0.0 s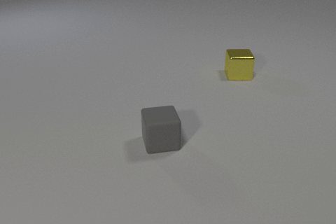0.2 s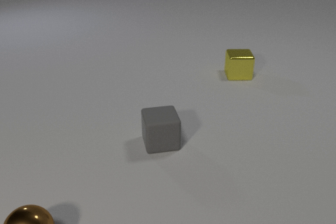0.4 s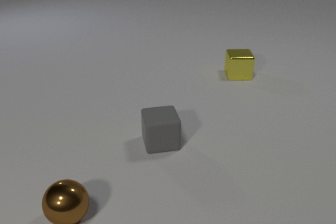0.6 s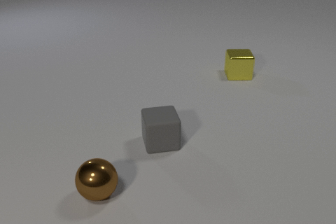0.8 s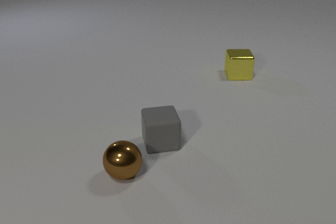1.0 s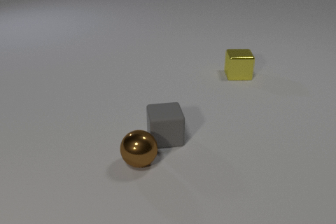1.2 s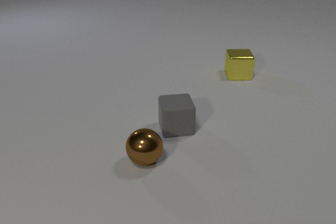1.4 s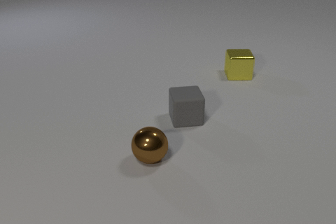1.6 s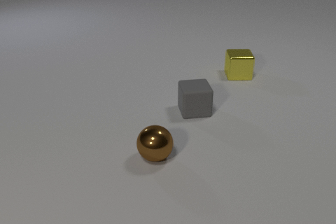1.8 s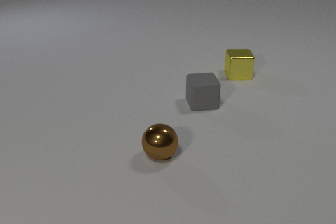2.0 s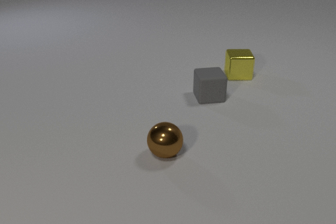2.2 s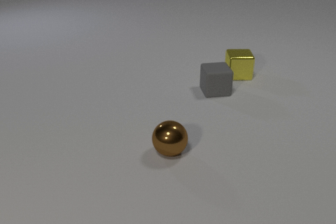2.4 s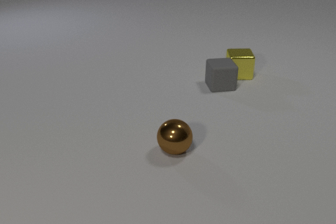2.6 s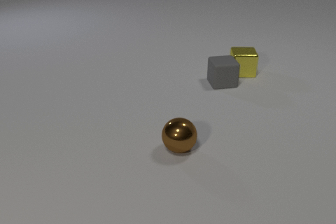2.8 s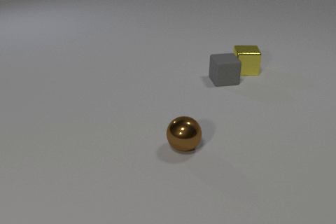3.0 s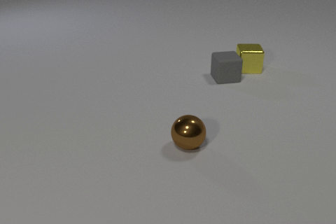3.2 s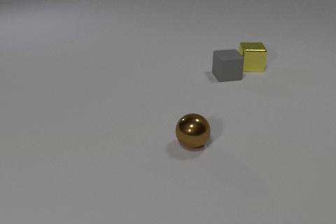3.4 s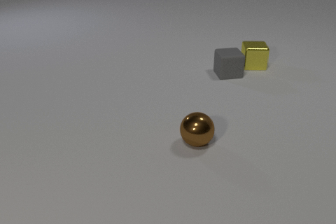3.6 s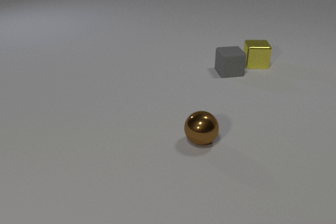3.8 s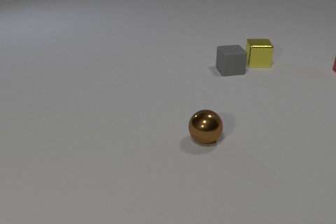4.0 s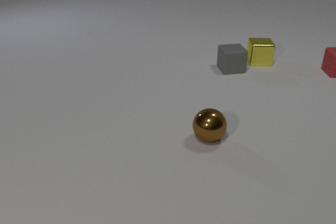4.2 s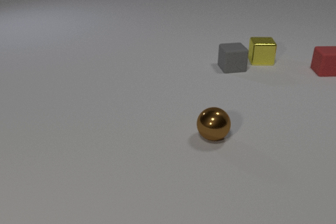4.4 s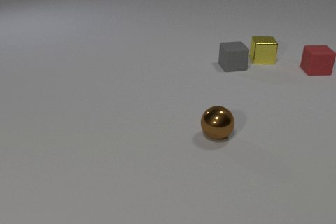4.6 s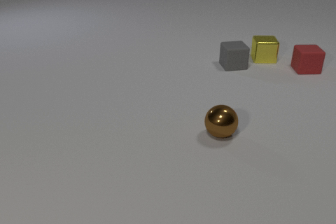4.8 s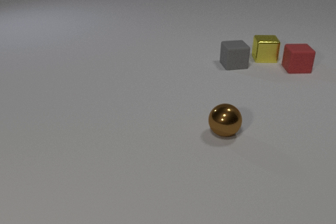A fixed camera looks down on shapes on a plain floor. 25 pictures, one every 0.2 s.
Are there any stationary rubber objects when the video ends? no.
What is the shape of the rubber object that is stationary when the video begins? cube.
What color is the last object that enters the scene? red.
0.0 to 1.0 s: The brown metal sphere comes in at the bottom edge, rolls to the right and away from the camera. The gray rubber cube slides away from the camera. The brown metal sphere and the gray rubber cube collide.
1.0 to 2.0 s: The brown metal sphere rolls to the right and away from the camera. The gray rubber cube slides away from the camera and to the right.
2.0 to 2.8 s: The brown metal sphere rolls to the right and away from the camera. The gray rubber cube slides away from the camera. The yellow metal cube slides away from the camera and to the right. The gray rubber cube and the yellow metal cube collide.
2.8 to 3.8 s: The brown metal sphere rolls to the right and away from the camera. The gray rubber cube slides away from the camera. The yellow metal cube slides away from the camera and to the right. The red rubber cube comes in at the right edge.
3.8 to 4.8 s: The brown metal sphere rolls to the right and away from the camera. The gray rubber cube slides away from the camera. The yellow metal cube slides away from the camera and to the right. The red rubber cube slides to the left.
